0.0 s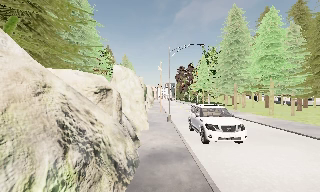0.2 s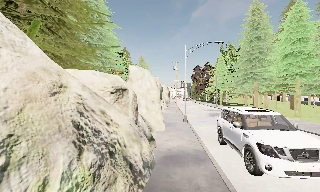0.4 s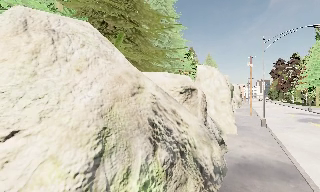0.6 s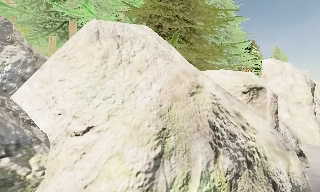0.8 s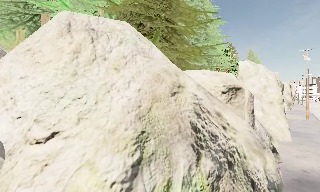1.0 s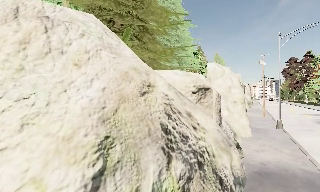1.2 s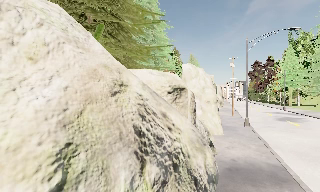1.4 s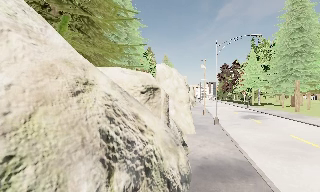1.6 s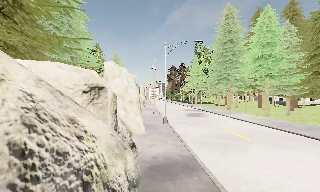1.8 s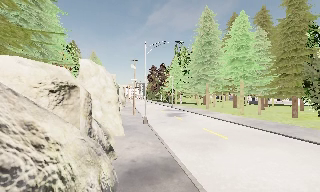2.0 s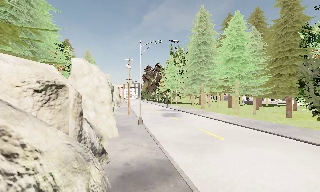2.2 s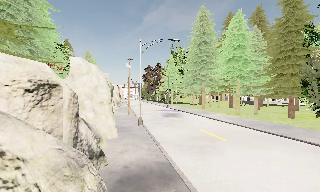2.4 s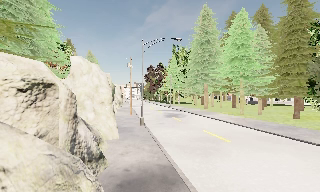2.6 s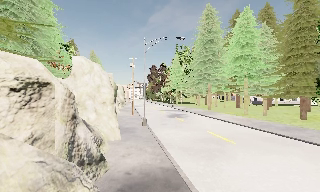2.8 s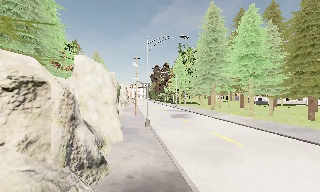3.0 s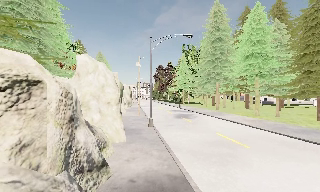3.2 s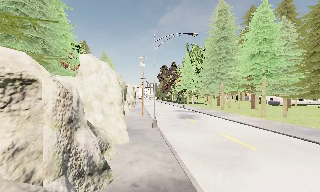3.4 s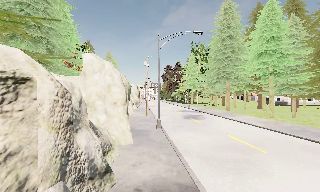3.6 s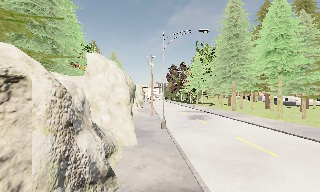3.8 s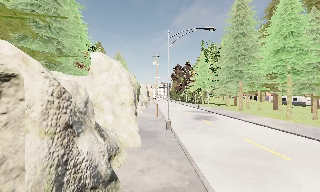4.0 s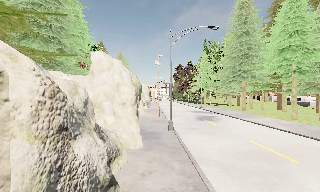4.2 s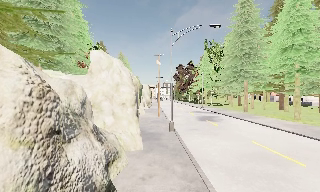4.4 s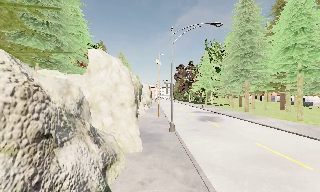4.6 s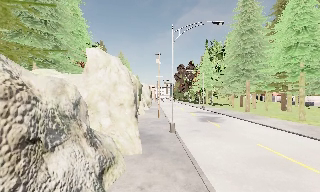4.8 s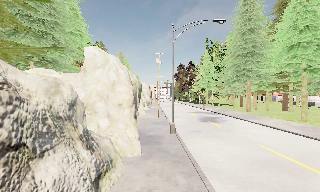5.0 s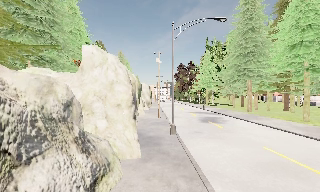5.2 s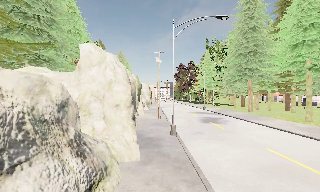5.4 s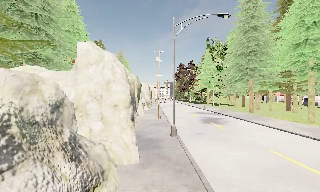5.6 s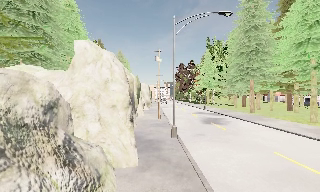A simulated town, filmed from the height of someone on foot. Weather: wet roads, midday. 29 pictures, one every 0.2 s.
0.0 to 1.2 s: The camera swings to its left by about 25 degrees, and the scene slides to the right. It travels forward, about 1 m, so what stands in front looms larger.
1.2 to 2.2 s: The scene slides to the left, as the camera pans about 35 degrees to its right. It travels forward, about 1 m.
2.2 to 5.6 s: The camera pans to its left, which is counterclockwise from overhead, by about 10 degrees. It travels forward, about 4 m, so what stands in front looms larger.
The film runs forward here.
